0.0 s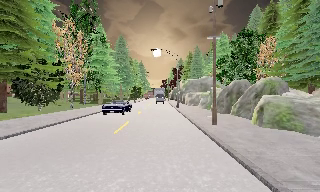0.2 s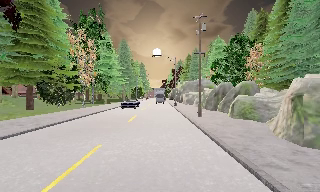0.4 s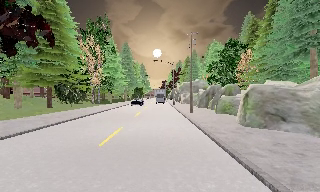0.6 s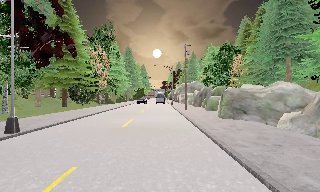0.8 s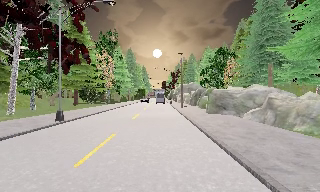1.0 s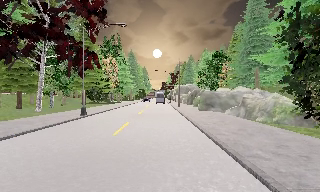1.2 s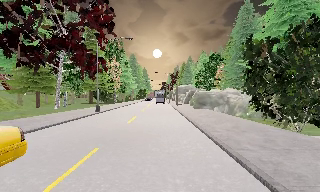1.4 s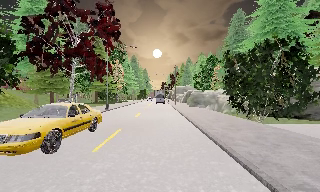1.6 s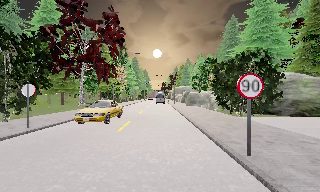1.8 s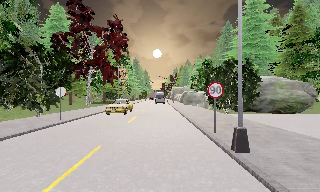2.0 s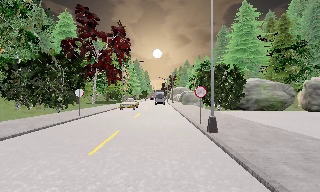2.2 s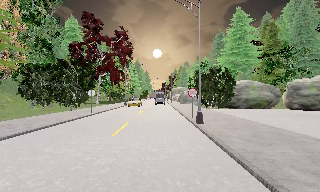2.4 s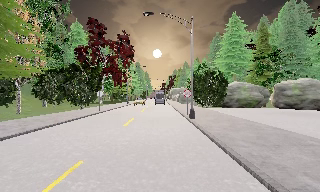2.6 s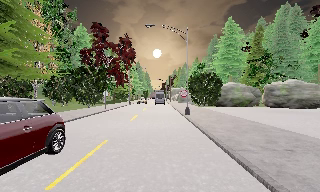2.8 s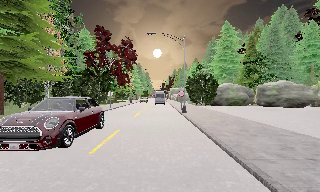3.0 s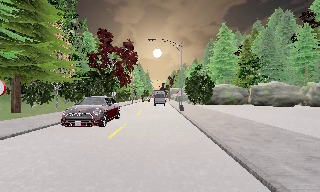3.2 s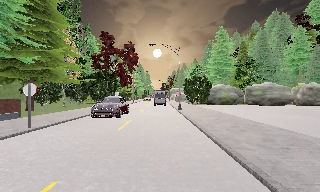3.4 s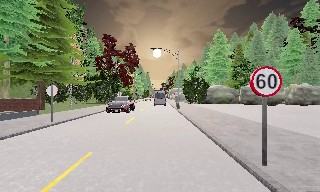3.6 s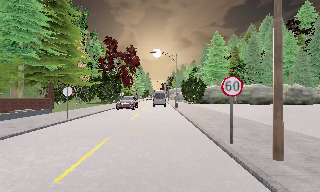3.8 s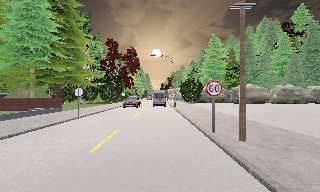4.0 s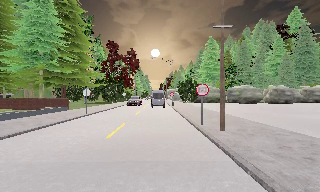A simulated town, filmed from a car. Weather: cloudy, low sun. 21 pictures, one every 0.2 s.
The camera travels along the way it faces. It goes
backward.
0.0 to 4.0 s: The camera travels backward, about 50 m, so what stands in front gets smaller. It loses speed.
The film runs backward here.
